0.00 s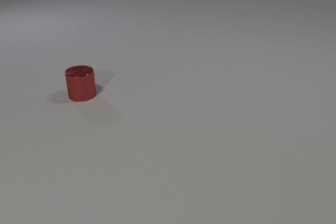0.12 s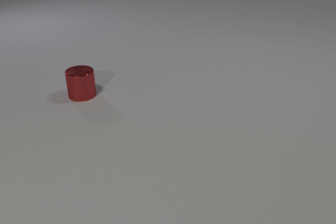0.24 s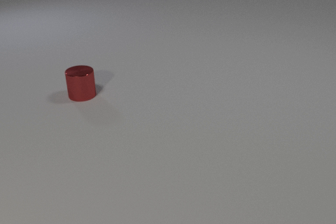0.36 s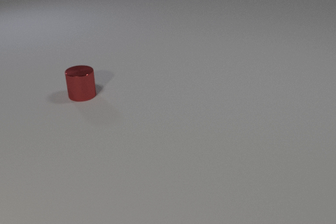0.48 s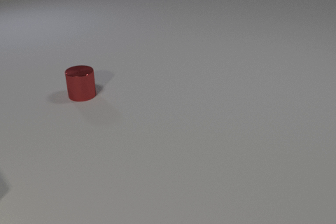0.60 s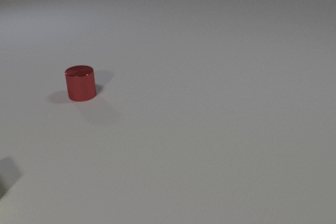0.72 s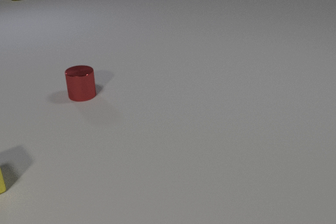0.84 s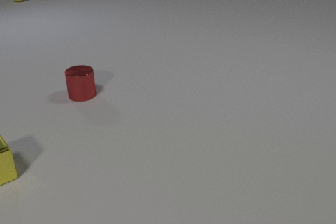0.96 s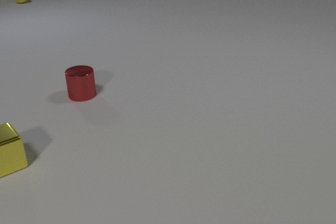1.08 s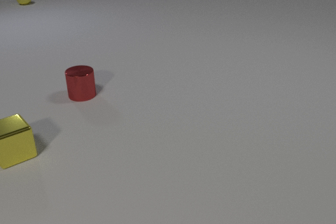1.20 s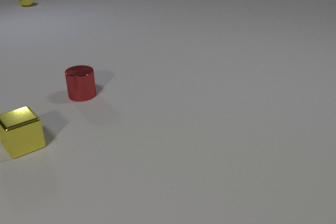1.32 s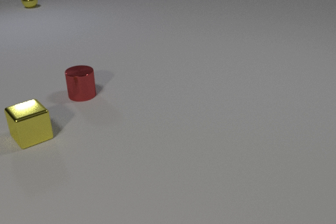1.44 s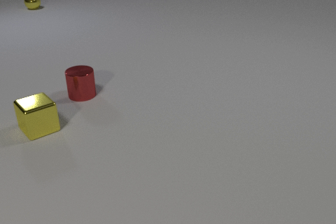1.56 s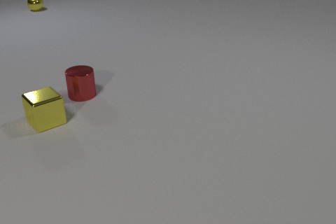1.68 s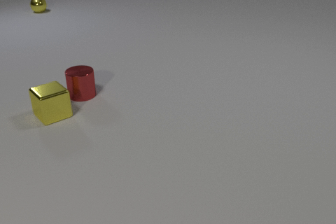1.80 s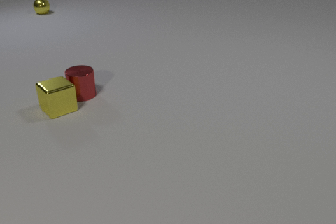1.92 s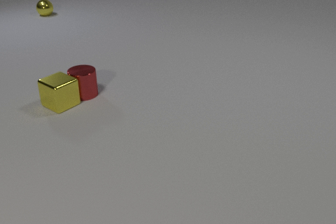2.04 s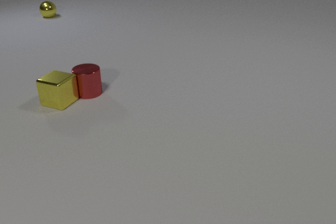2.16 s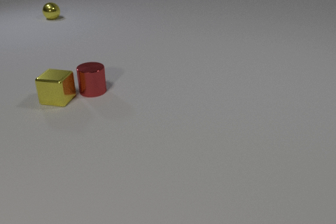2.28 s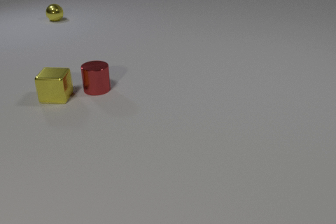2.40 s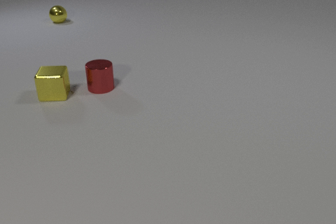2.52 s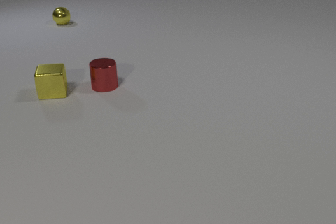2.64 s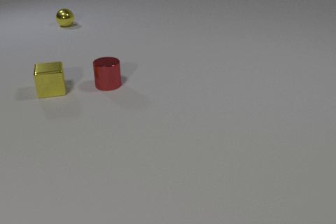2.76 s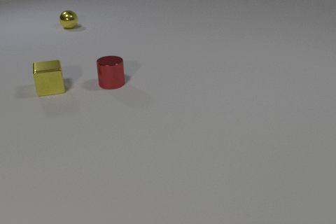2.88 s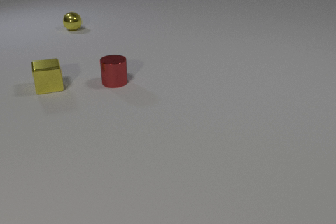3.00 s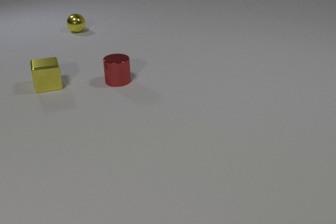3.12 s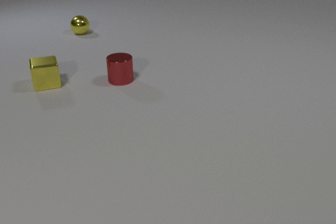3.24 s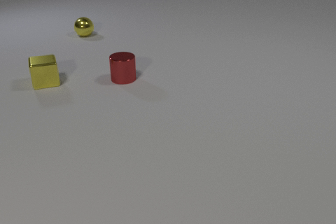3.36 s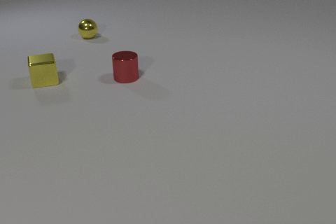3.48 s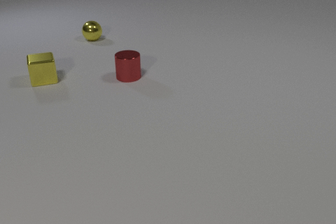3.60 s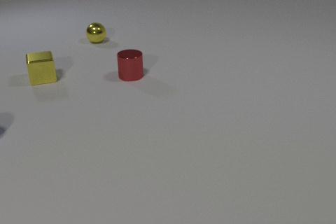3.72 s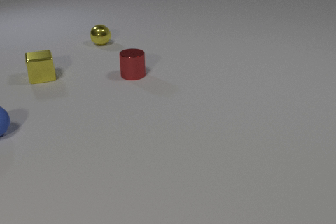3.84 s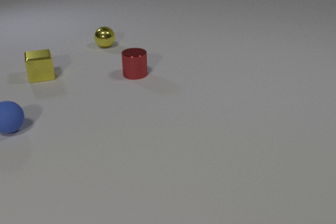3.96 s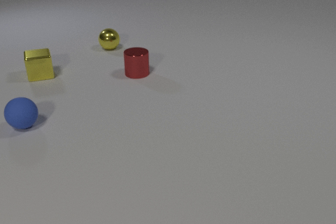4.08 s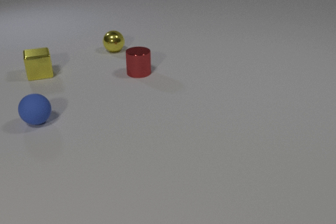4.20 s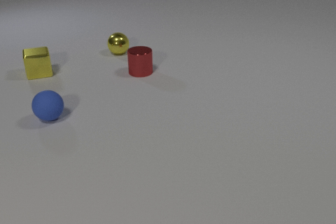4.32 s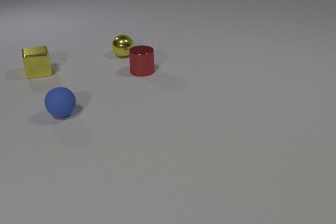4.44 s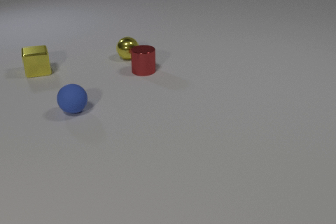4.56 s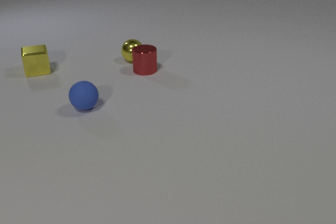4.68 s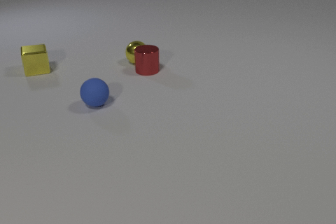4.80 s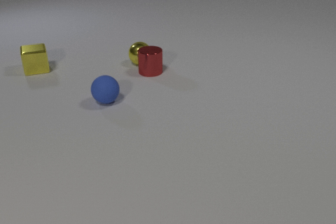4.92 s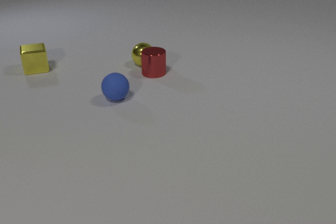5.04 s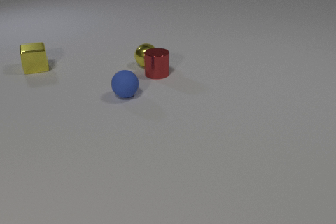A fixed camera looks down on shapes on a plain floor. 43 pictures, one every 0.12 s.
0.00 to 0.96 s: The yellow metal cube comes in at the left edge, slides away from the camera and to the right. The yellow metal sphere comes in at the top edge, rolls toward the camera.
0.96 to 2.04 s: The yellow metal cube slides away from the camera and to the right, spins counterclockwise seen from above by about 30 degrees, its near face sliding to the right. The red metal cylinder slides to the right. The yellow metal sphere rolls toward the camera. The yellow metal cube and the red metal cylinder collide.
2.04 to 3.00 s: The yellow metal cube slides away from the camera, spins so that its near face slides to the right, counterclockwise seen from above. The red metal cylinder slides to the right and away from the camera. The yellow metal sphere rolls toward the camera and to the right.
3.00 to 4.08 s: The yellow metal cube slides away from the camera. The red metal cylinder slides to the right and away from the camera. The yellow metal sphere rolls toward the camera and to the right. The blue rubber sphere comes in at the left edge, rolls to the right.
4.08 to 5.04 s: The yellow metal cube slides away from the camera. The red metal cylinder slides to the right. The yellow metal sphere rolls toward the camera and to the right. The blue rubber sphere rolls to the right and away from the camera. The red metal cylinder and the yellow metal sphere collide.
What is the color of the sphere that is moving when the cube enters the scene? yellow.
Are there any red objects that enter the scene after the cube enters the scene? no.
What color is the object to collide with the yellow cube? red.
